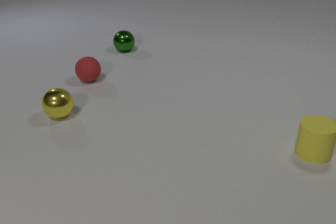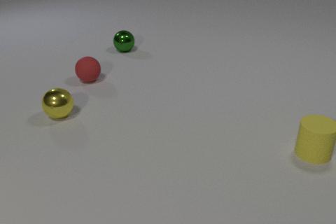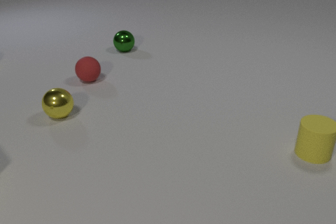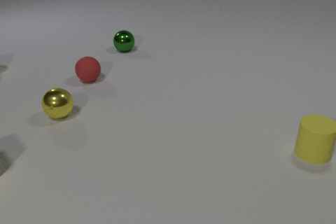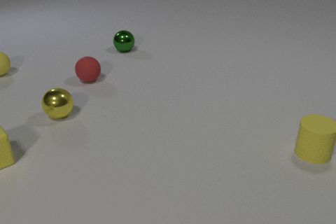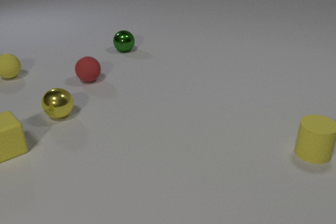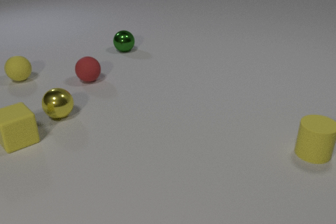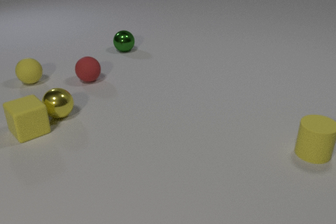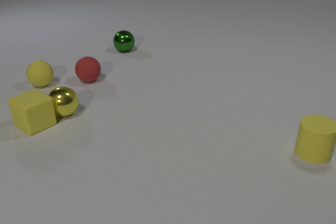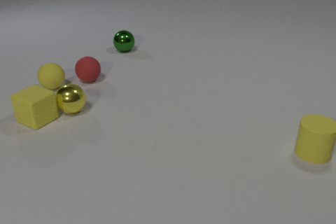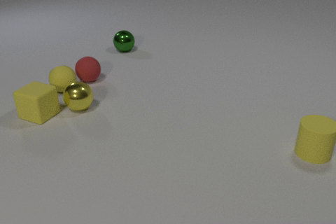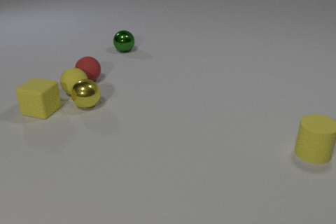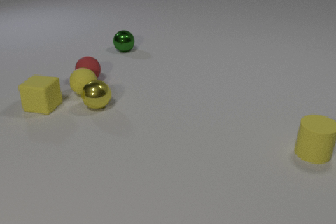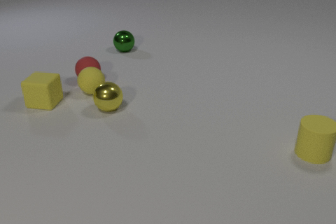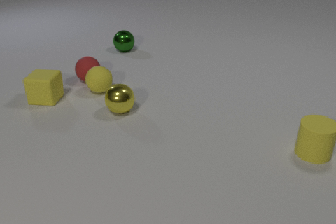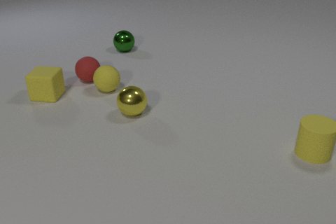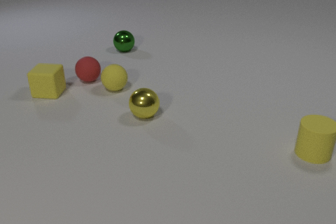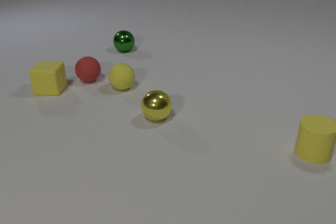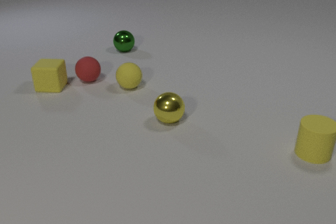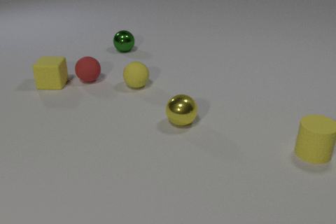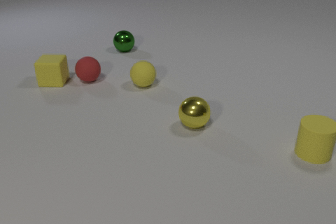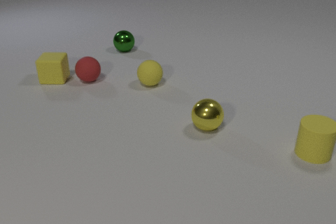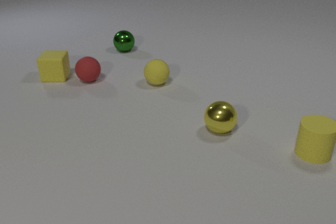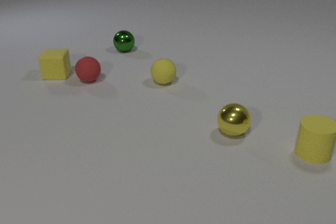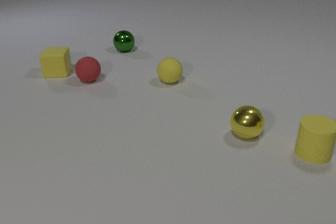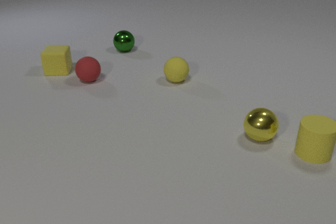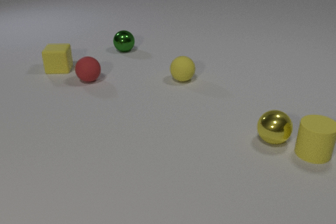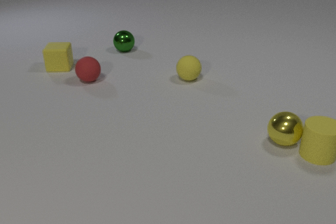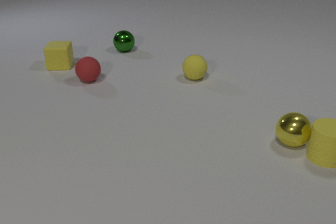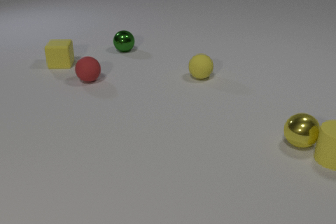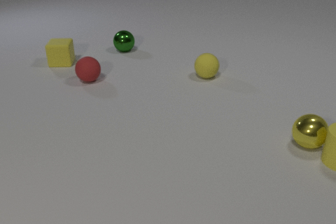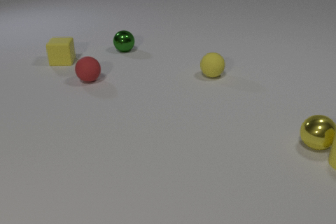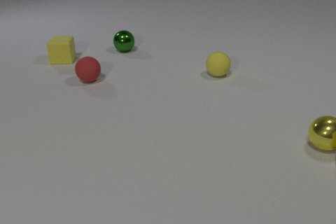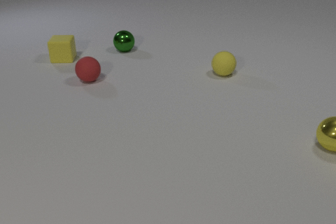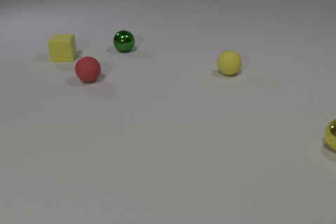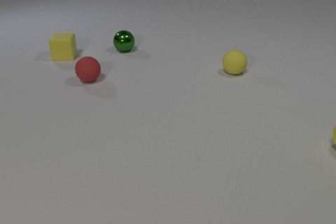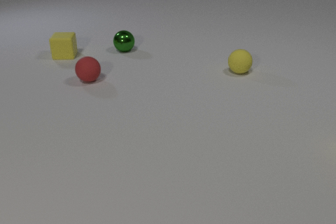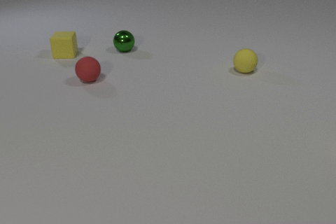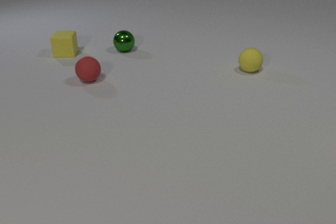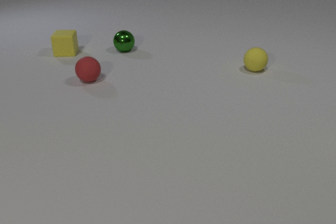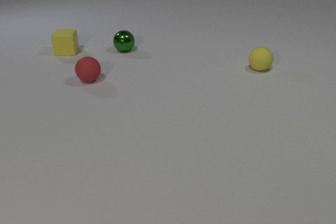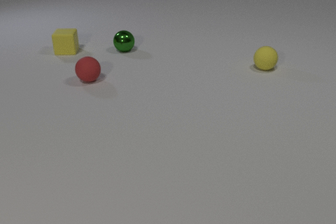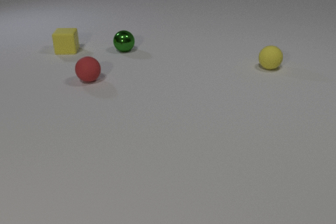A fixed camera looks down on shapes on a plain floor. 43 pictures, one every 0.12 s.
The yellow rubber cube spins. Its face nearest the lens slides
to the right.
The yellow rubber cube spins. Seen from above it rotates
counterclockwise.
0.00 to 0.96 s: The yellow rubber cube comes in at the left edge, slides away from the camera and to the right. The yellow rubber sphere comes in at the left edge, rolls toward the camera and to the right. The yellow rubber cube and the yellow metal sphere collide.
0.96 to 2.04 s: The yellow rubber cube slides away from the camera, spins counterclockwise seen from above by about 30 degrees, its near face sliding to the right. The yellow metal sphere rolls to the right. The yellow rubber sphere rolls to the right. The yellow metal sphere and the yellow rubber sphere collide.
2.04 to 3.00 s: The yellow rubber cube slides away from the camera. The yellow metal sphere rolls to the right. The yellow rubber sphere rolls to the right.
3.00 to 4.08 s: The yellow rubber cube slides away from the camera. The yellow metal sphere rolls to the right. The yellow rubber sphere rolls to the right and away from the camera. The yellow rubber cylinder slides to the right, leaves at the right edge. The yellow metal sphere and the yellow rubber cylinder collide.
4.08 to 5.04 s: The yellow rubber cube slides away from the camera. The yellow metal sphere rolls to the right, leaves at the right edge. The yellow rubber sphere rolls to the right and away from the camera.
How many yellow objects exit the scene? 2.
What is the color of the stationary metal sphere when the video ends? green.
What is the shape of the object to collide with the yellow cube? sphere.
